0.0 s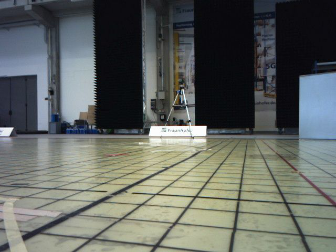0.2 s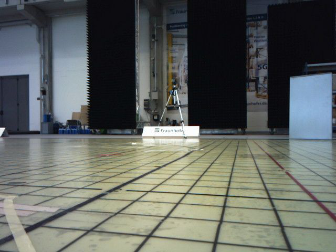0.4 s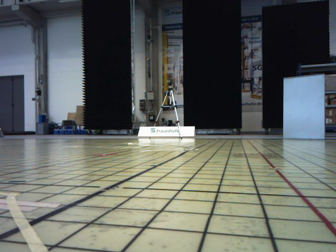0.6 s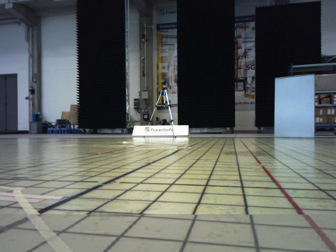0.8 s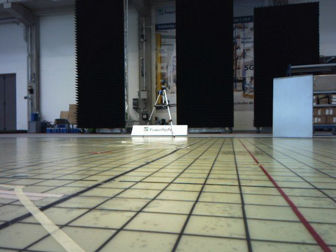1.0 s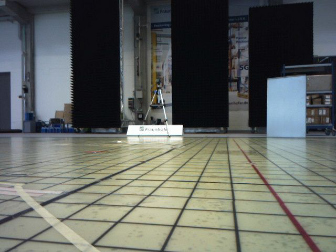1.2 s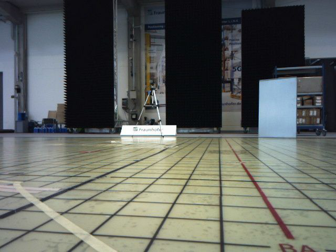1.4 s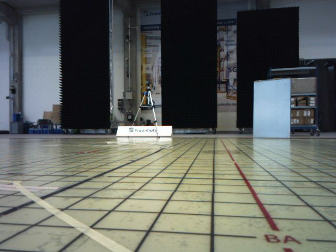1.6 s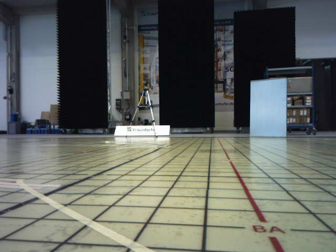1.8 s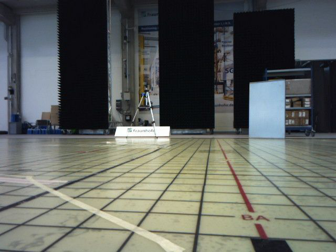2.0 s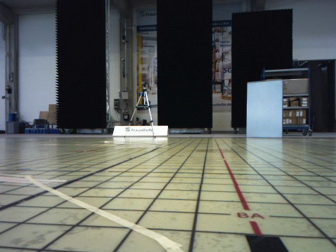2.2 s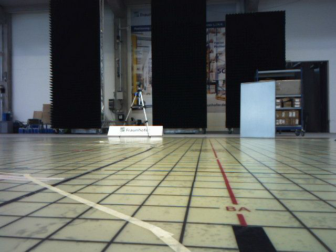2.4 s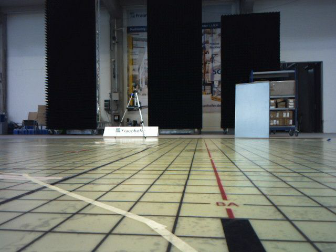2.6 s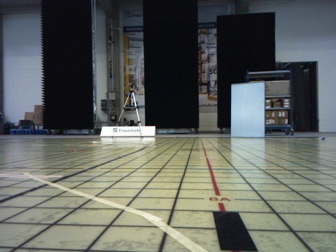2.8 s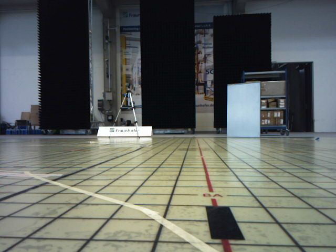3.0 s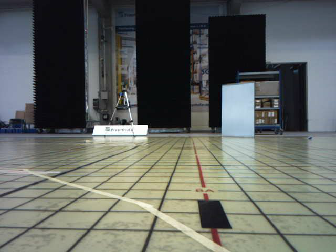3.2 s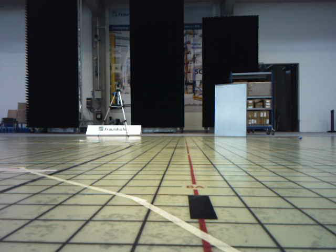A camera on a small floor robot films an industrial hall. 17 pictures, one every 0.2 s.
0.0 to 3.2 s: The camera pans to its right, which is clockwise from overhead, by about 15 degrees. It travels backward, about 0.6 m, so what stands in front gets smaller.
The film runs backward here.
